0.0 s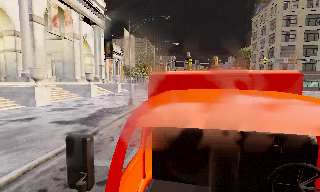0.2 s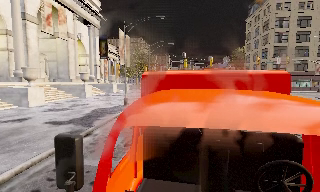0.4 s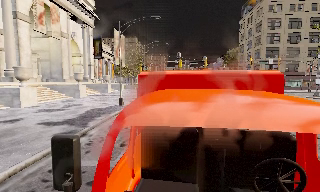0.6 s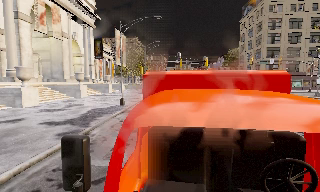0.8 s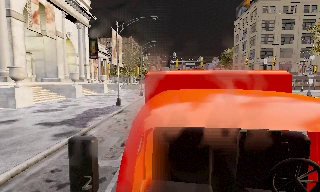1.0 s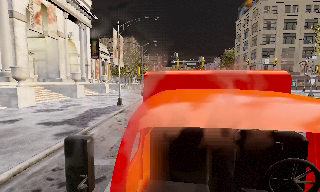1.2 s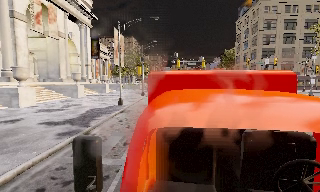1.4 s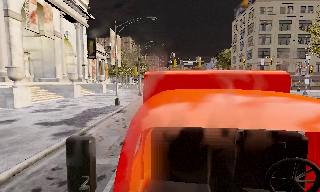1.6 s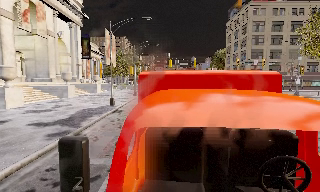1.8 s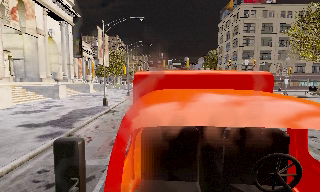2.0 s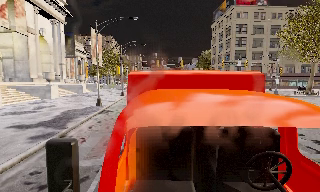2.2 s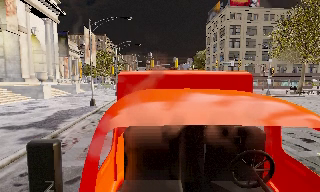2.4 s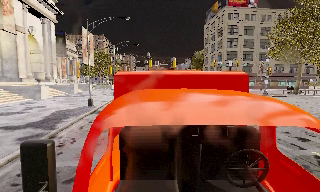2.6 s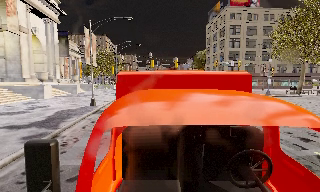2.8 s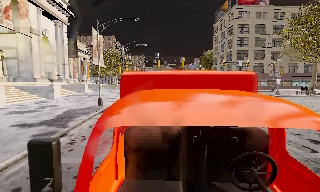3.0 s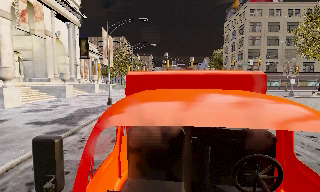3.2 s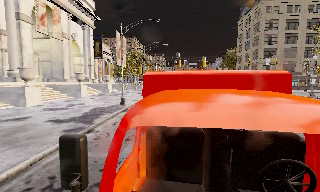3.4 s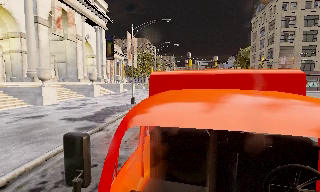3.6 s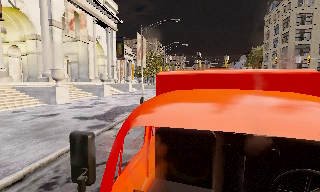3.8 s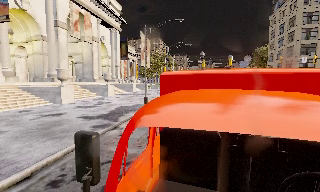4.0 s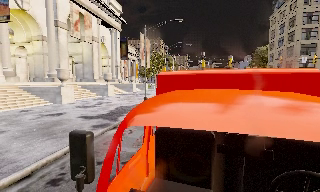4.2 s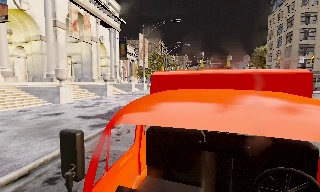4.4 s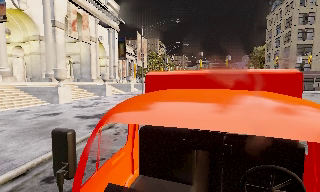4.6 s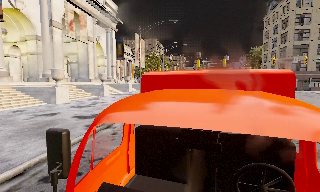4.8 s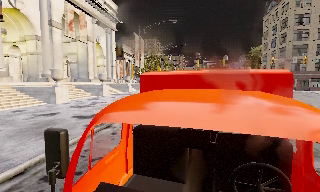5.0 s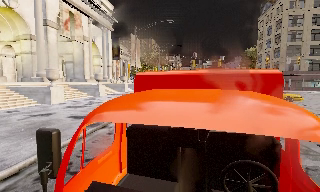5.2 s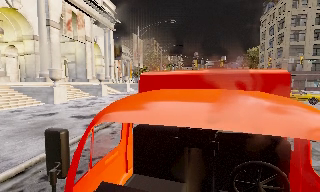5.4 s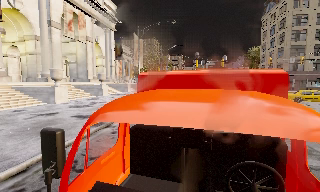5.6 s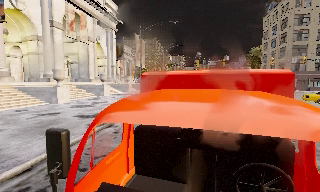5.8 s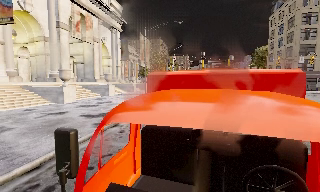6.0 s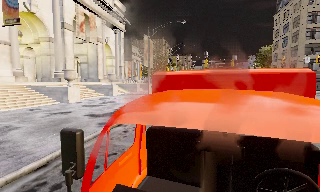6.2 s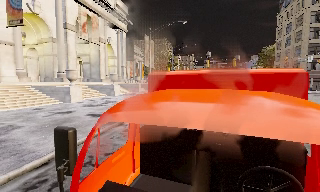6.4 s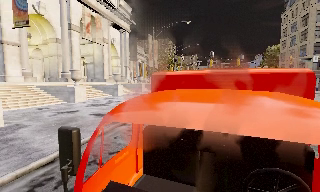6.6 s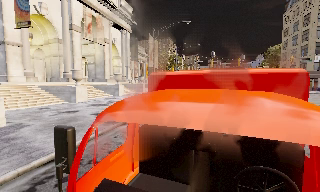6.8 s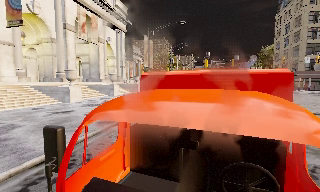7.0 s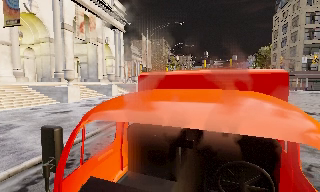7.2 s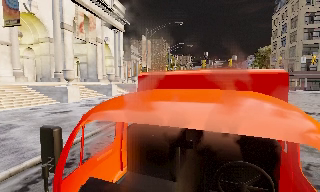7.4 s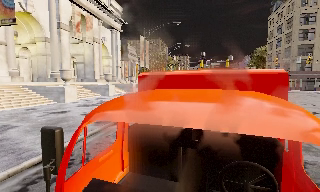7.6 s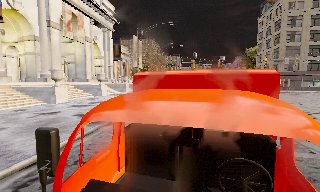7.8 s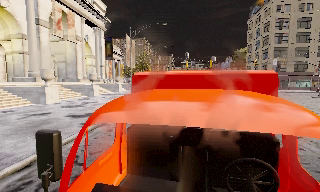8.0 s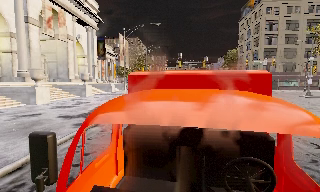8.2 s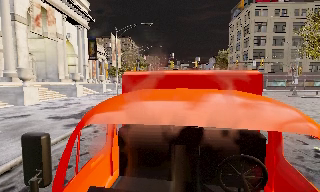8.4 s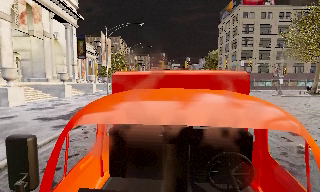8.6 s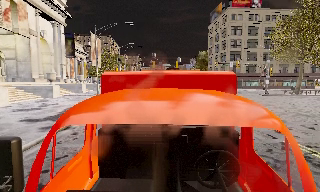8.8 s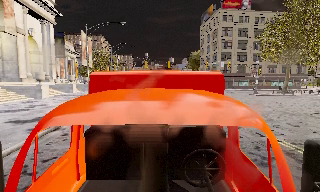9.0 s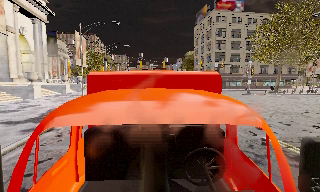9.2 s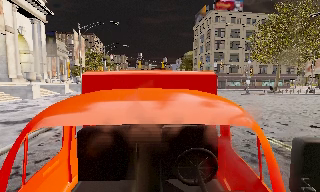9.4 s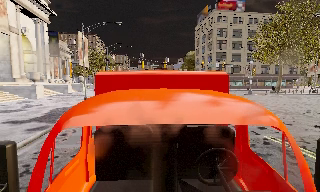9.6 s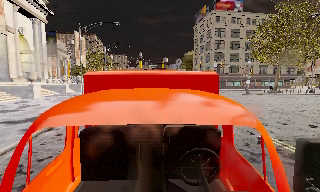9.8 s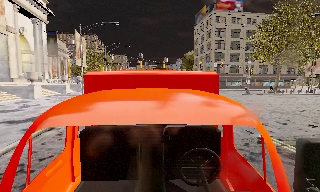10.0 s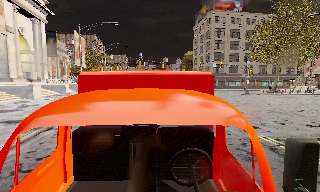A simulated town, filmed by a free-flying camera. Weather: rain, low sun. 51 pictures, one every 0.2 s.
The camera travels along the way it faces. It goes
backward.
0.0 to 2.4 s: The camera swings to its right by about 15 degrees, and the scene slides to the left.
2.4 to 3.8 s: The scene slides to the right, as the camera pans about 20 degrees to its left.
3.8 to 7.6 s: The camera travels backward, about 1 m, so what stands in front gets smaller.
7.6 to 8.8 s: The scene slides to the left, as the camera pans about 15 degrees to its right.
8.8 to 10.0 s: The camera shifts only a little, or ends up much as it began.
The film runs forward here.
